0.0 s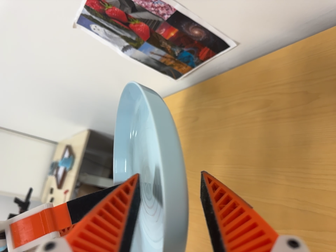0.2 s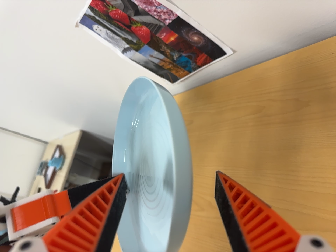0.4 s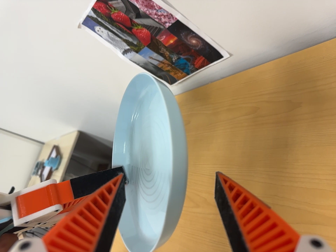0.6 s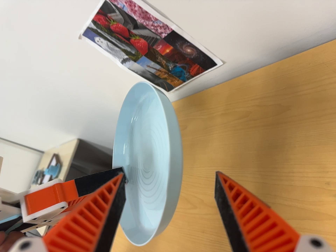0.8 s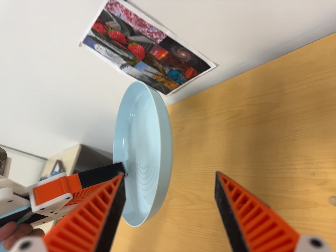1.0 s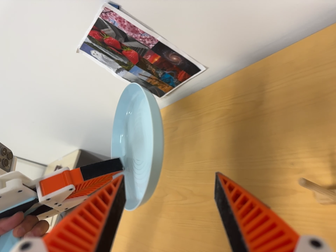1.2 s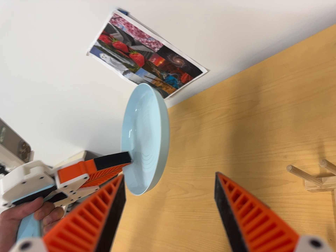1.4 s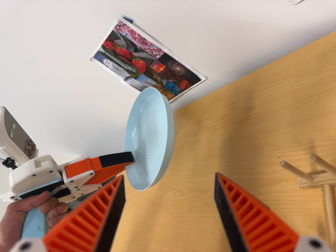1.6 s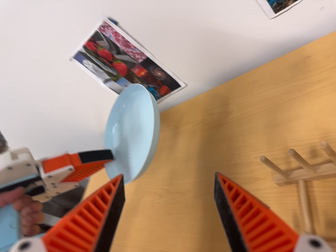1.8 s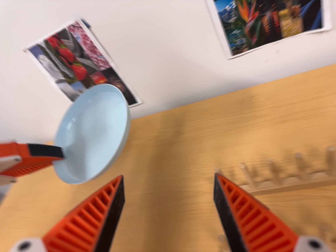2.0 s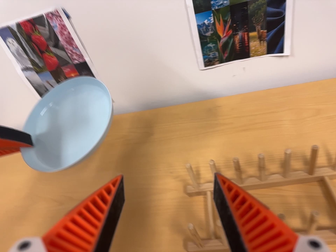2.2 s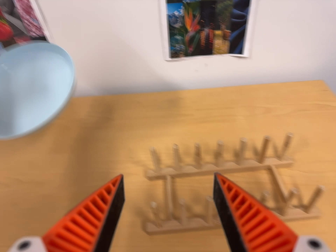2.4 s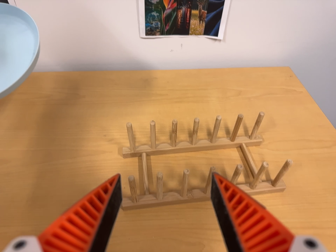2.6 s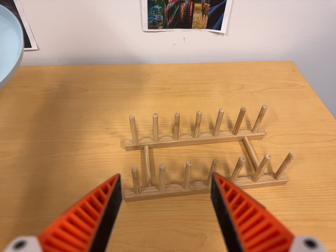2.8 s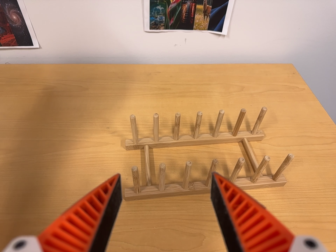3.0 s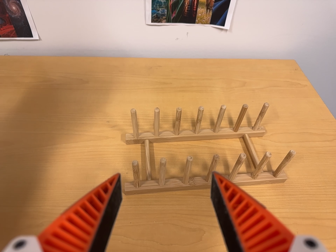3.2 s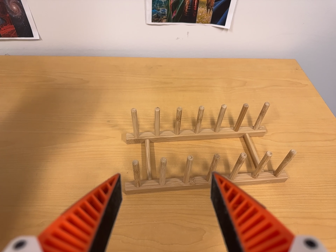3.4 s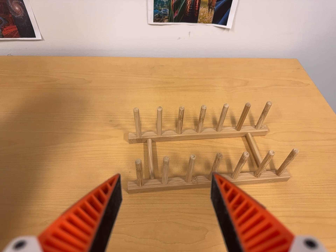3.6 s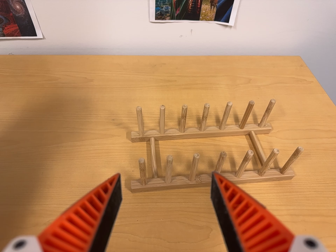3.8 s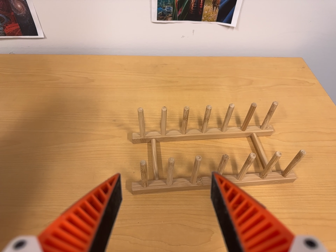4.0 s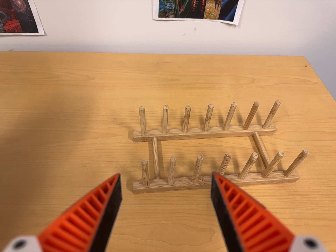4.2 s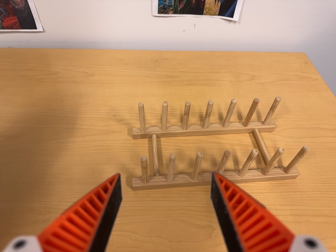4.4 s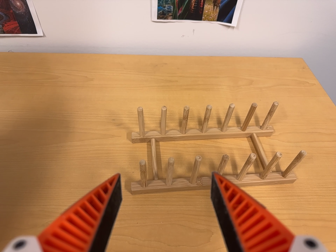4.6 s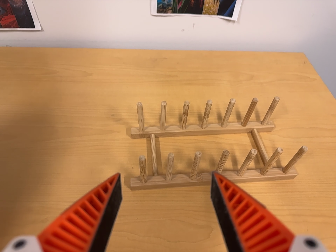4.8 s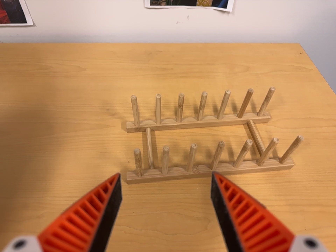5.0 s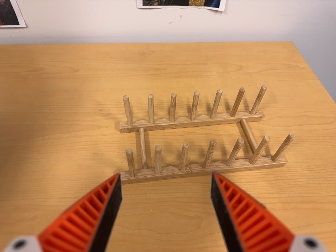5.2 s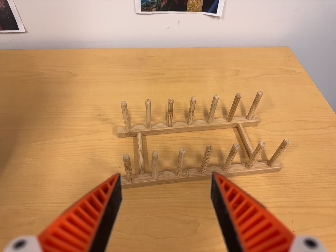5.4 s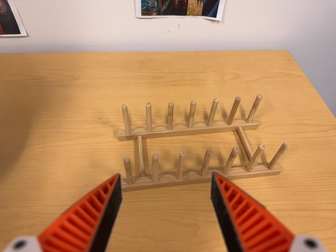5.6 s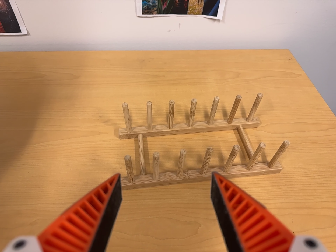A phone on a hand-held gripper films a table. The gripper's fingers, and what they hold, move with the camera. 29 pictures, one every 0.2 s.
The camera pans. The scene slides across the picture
to the left.
0.0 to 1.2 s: The camera travels backward and toward the bottom of its view, about 16 cm, so what stands in front gets smaller.
1.2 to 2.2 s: The camera swings to its right by about 45 degrees, and the scene slides to the left. It travels to its left, toward the bottom of its view and backward, about 22 cm. Its aim tips toward the top of its view by about 15 degrees. It rolls about its line of sight by about 25 degrees, and the scene rotates clockwise.
2.2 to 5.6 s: The camera shifts only a little, or ends up much as it began.
The film runs backward here.
